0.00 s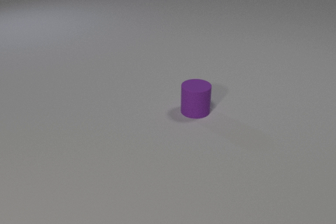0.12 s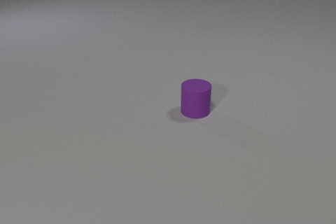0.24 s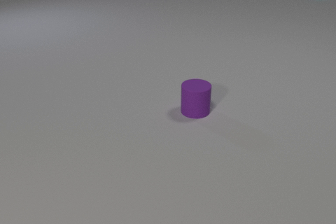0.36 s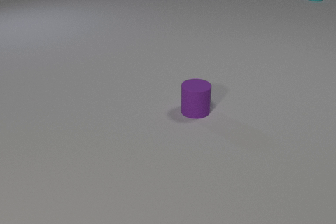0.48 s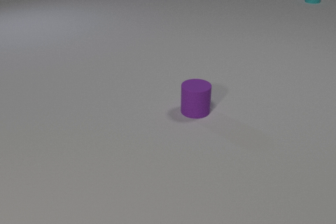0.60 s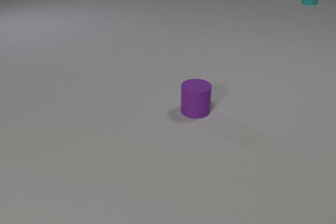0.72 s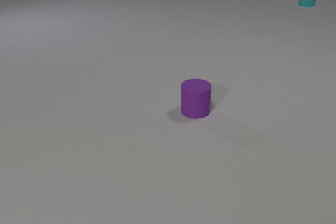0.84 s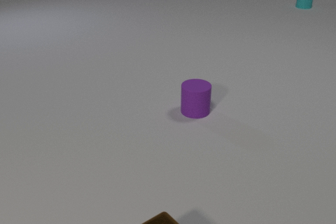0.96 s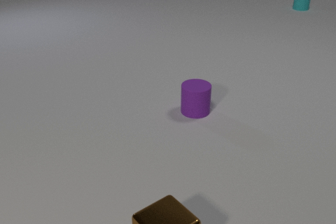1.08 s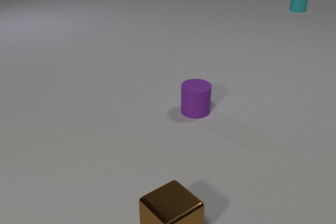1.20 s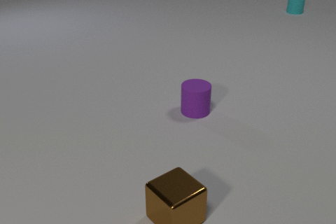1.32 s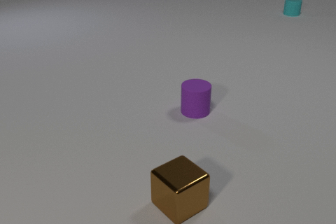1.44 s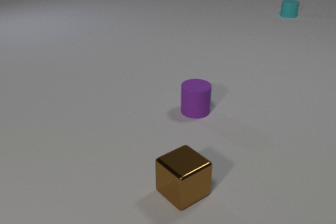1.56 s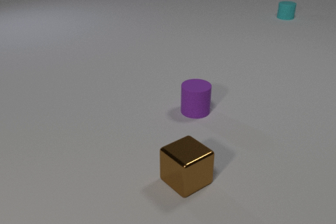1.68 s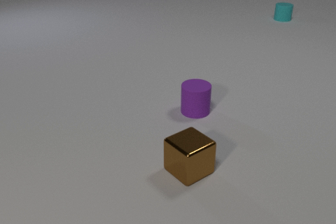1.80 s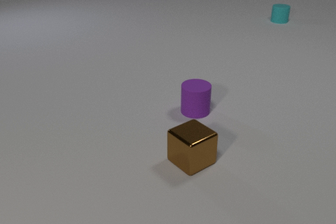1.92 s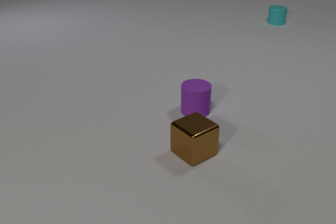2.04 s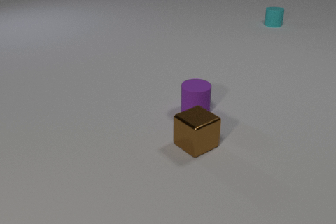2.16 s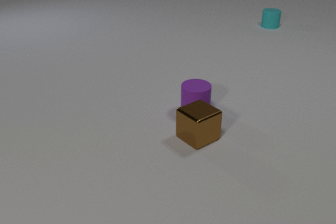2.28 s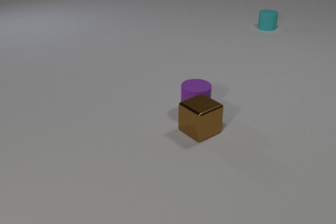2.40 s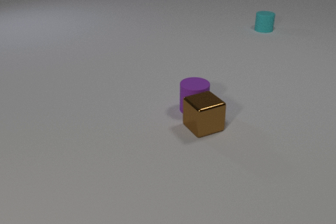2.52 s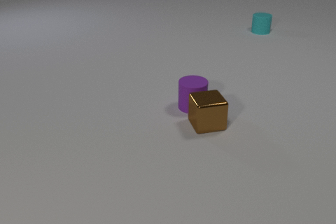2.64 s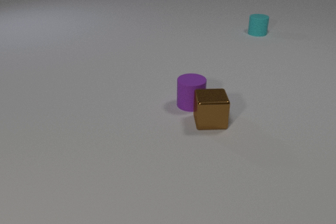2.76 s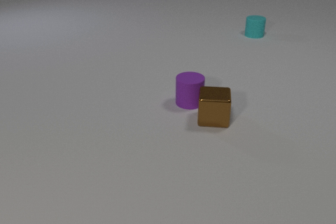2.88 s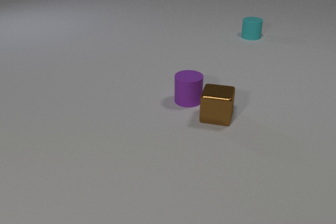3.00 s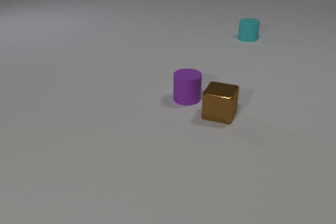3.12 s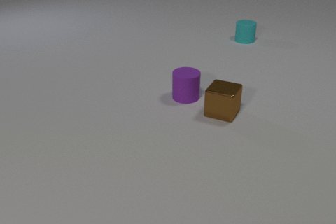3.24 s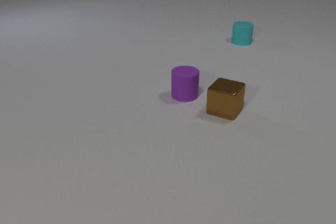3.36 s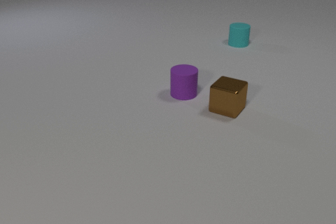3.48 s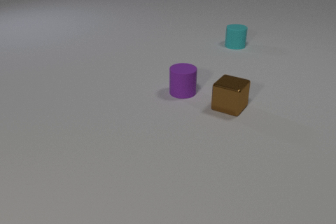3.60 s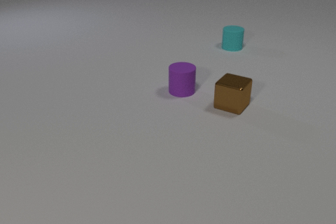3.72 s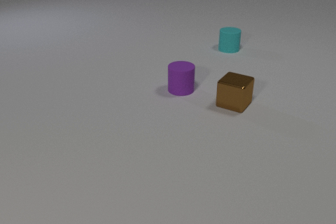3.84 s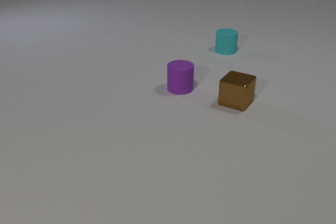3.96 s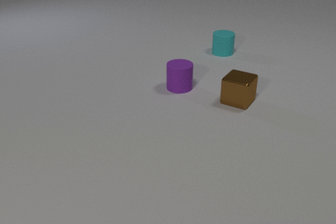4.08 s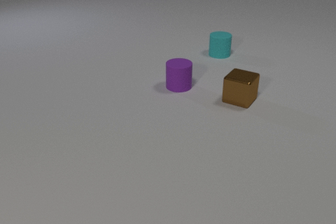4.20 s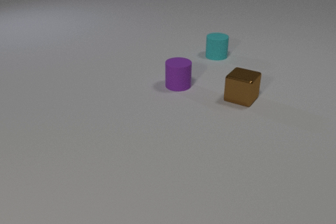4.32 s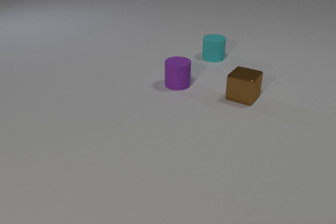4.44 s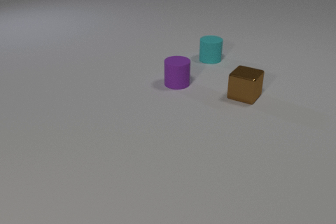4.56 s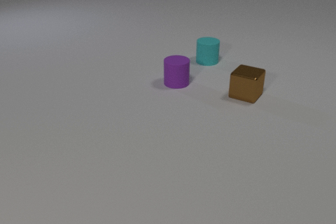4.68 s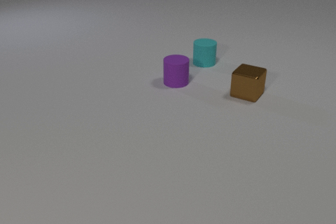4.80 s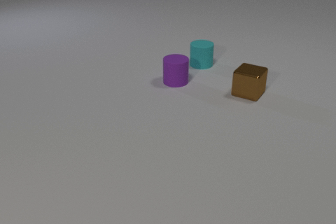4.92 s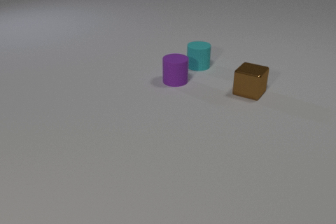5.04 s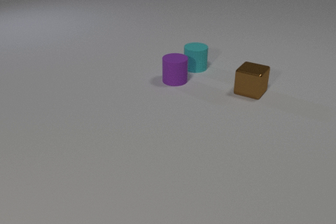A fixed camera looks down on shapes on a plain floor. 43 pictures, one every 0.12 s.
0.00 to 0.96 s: The brown metal cube comes in at the bottom edge, slides away from the camera. The cyan rubber cylinder slides toward the camera.
0.96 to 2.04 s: The brown metal cube slides away from the camera. The cyan rubber cylinder slides toward the camera.
2.04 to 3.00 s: The brown metal cube slides away from the camera, spins clockwise seen from above by about 60 degrees, its near face sliding to the left. The purple rubber cylinder slides away from the camera. The cyan rubber cylinder slides toward the camera and to the left. The brown metal cube and the purple rubber cylinder collide.
3.00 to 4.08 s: The brown metal cube slides away from the camera and to the right. The purple rubber cylinder slides away from the camera. The cyan rubber cylinder slides toward the camera and to the left.
4.08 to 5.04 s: The brown metal cube slides away from the camera and to the right. The purple rubber cylinder slides away from the camera. The cyan rubber cylinder slides toward the camera and to the left.
How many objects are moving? 3.
What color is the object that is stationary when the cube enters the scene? purple.
Are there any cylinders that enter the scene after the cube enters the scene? no.
